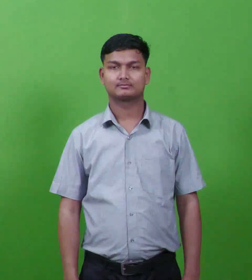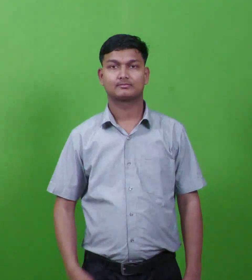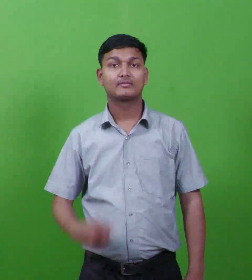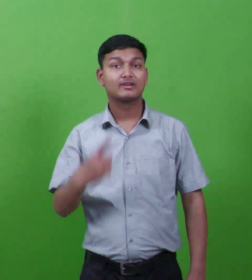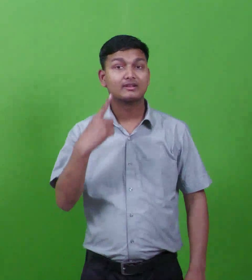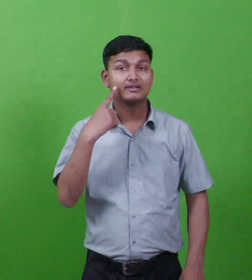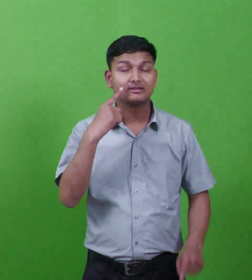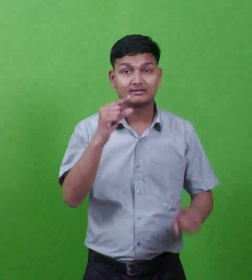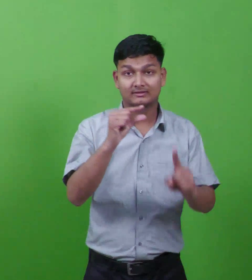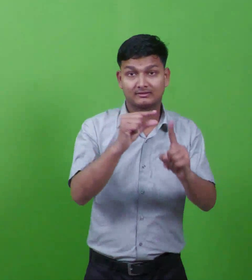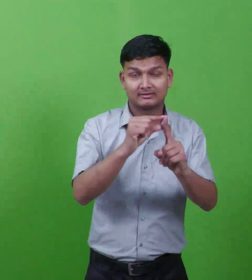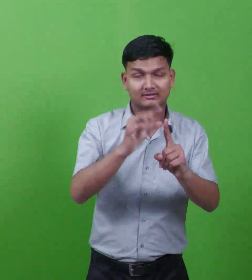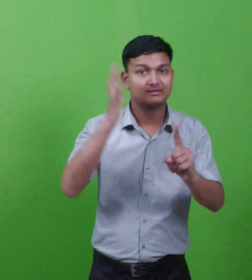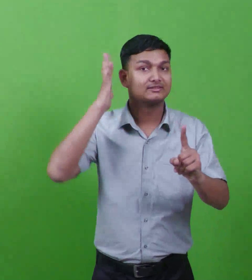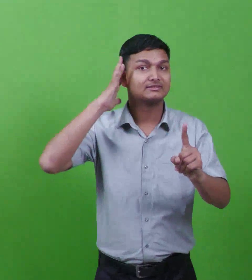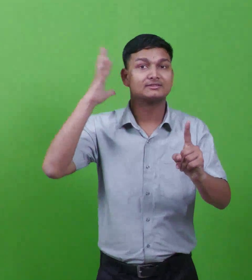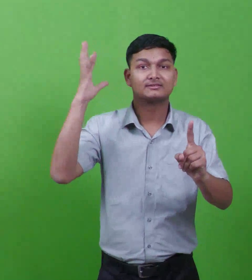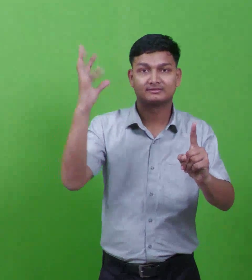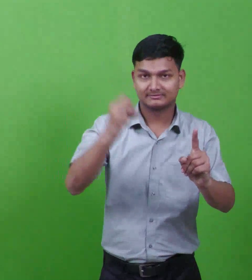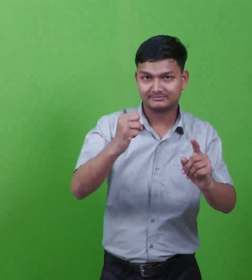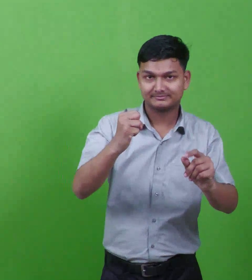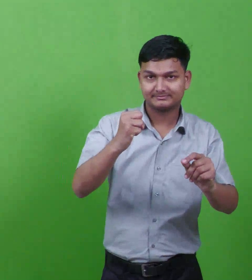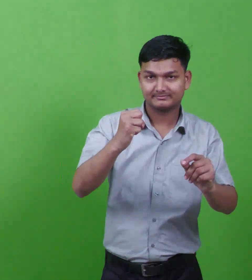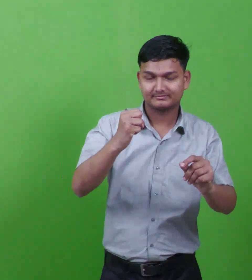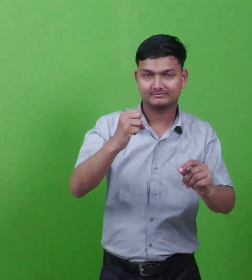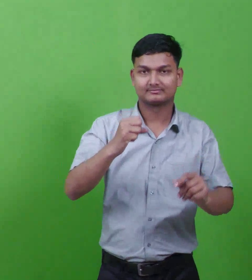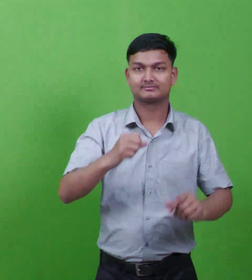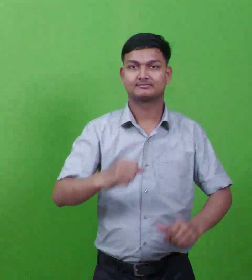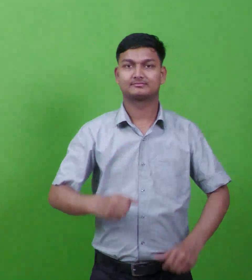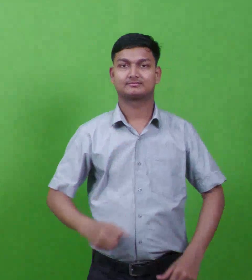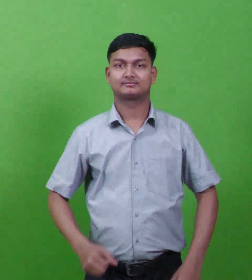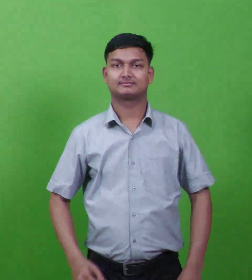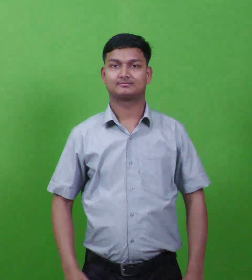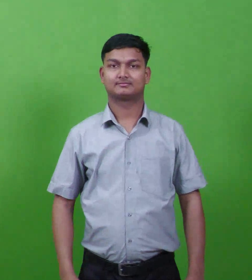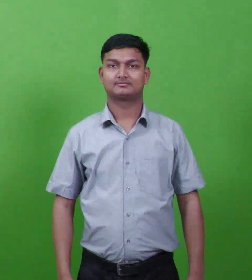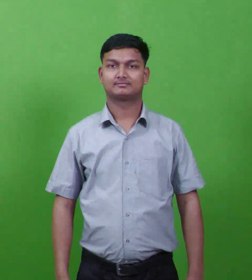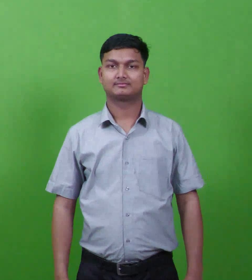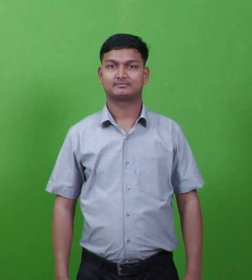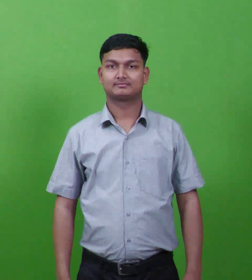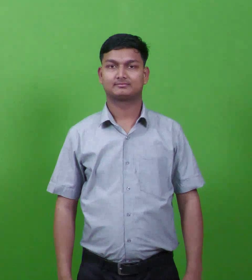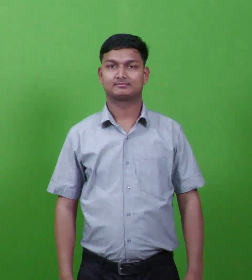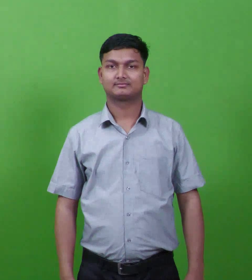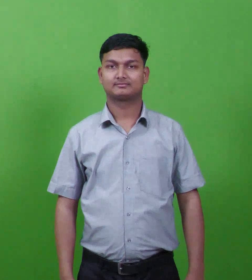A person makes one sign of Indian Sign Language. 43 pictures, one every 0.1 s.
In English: isaiah
